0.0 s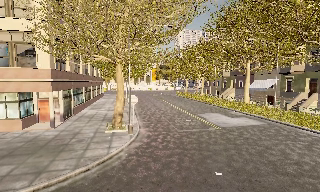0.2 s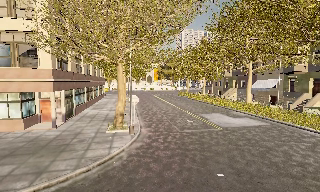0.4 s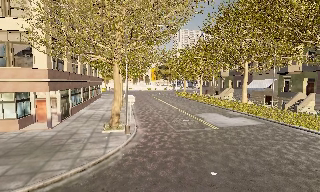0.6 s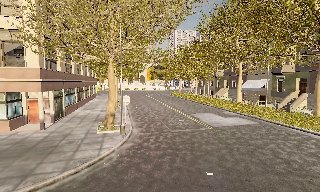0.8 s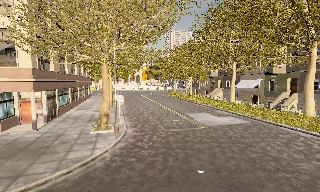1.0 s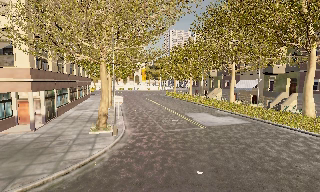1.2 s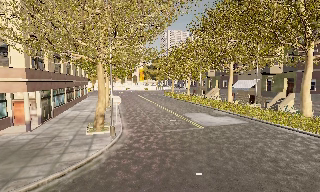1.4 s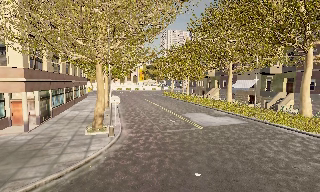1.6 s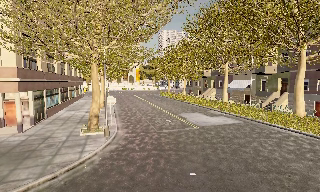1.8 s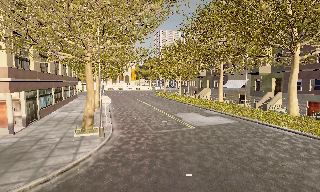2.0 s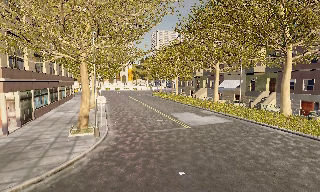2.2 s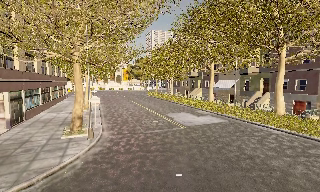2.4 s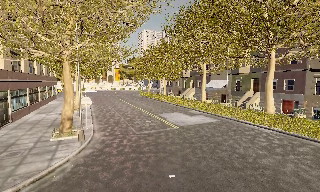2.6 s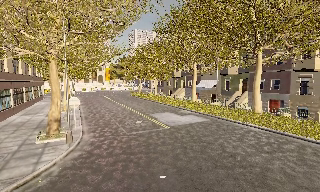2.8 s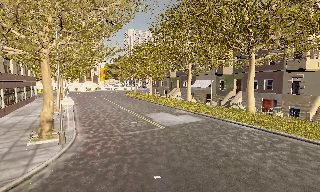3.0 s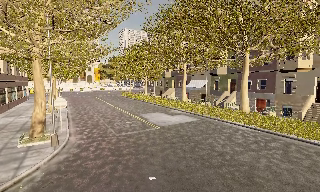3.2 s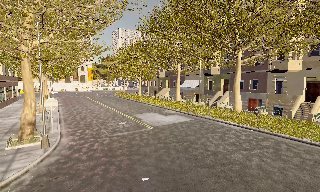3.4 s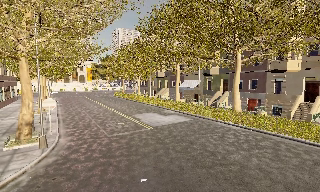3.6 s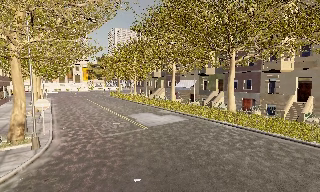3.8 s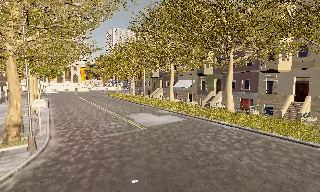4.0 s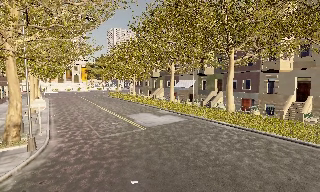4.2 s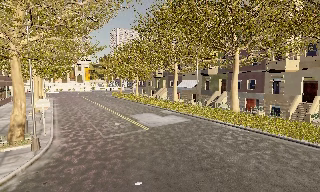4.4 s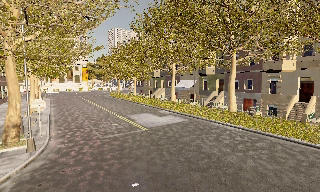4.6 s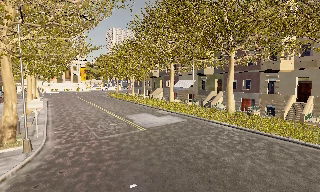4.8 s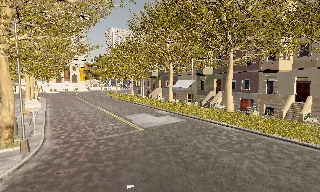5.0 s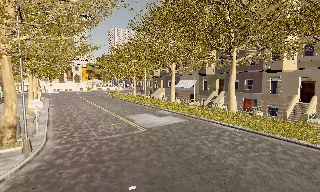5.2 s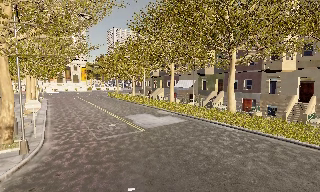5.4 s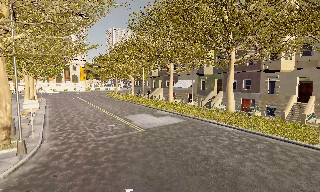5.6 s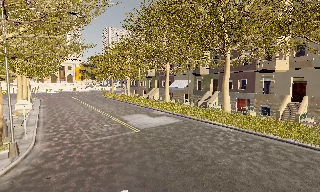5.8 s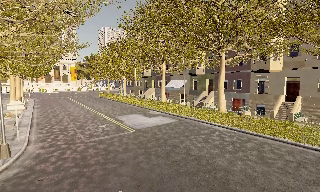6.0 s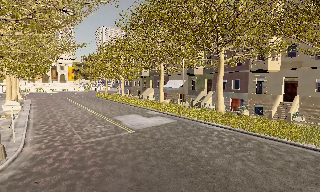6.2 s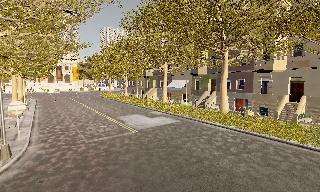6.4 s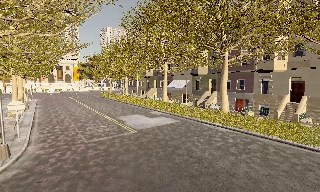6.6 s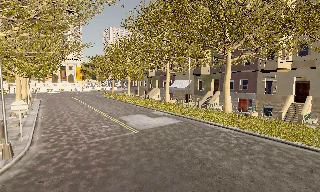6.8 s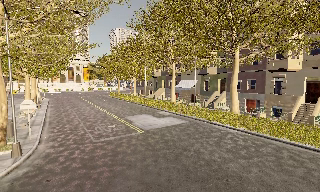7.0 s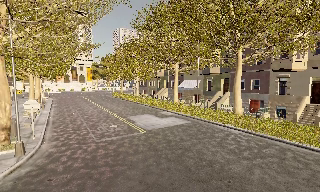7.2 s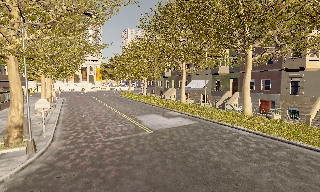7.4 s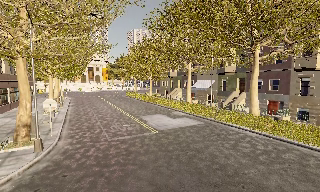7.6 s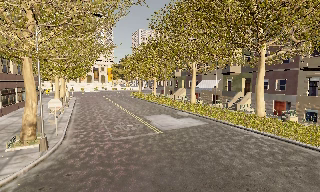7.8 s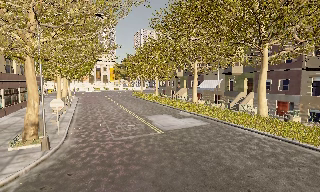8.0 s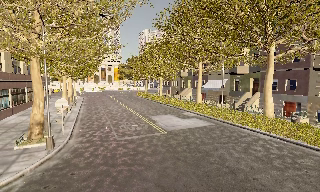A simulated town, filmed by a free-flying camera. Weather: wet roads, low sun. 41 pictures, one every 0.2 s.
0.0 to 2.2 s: The camera travels to its right, about 0.5 m, so close, fixed things drift to the left.
2.2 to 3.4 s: The camera pans to its right, which is clockwise from overhead, by about 10 degrees.
3.4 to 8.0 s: The camera travels forward and to its right, about 1.5 m, so what stands in front looms larger.
The film runs forward here.
